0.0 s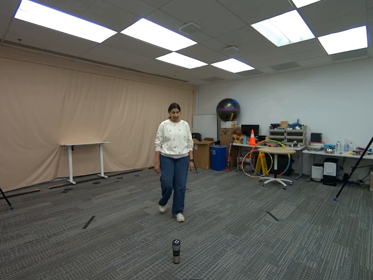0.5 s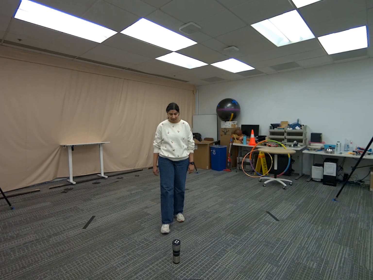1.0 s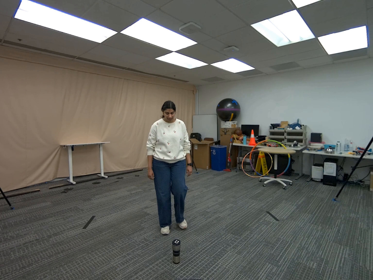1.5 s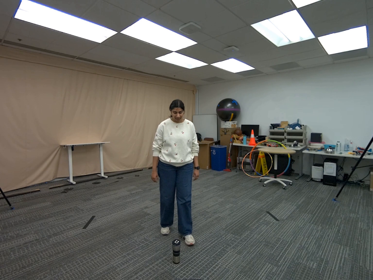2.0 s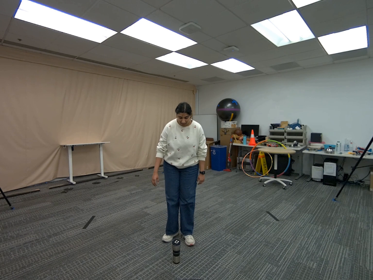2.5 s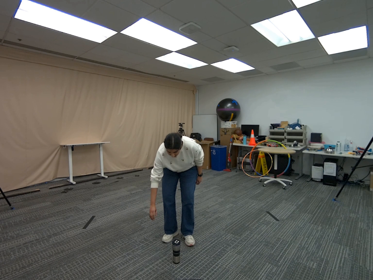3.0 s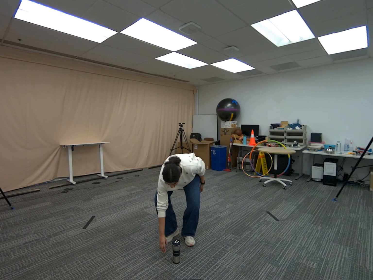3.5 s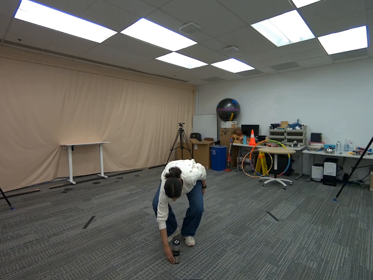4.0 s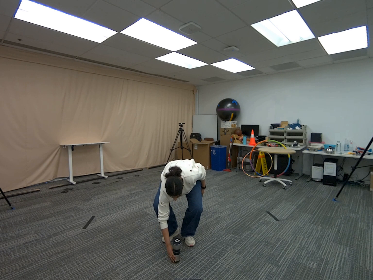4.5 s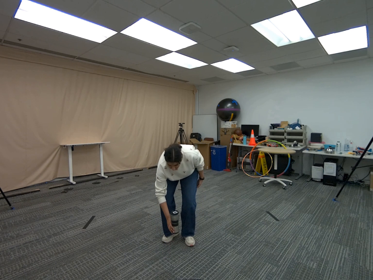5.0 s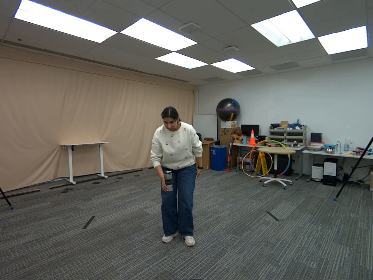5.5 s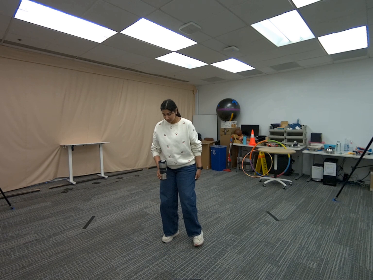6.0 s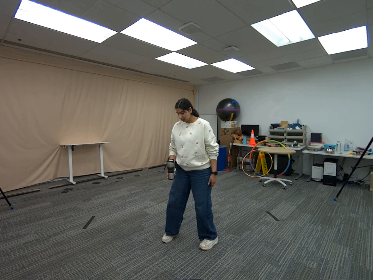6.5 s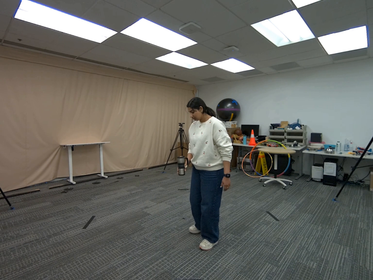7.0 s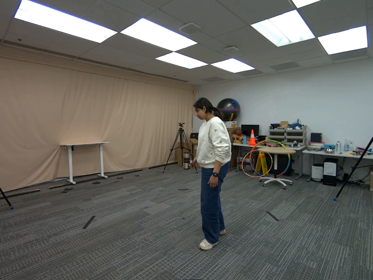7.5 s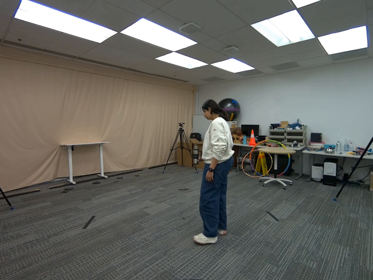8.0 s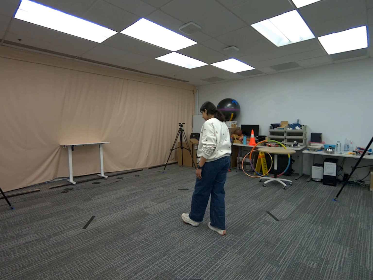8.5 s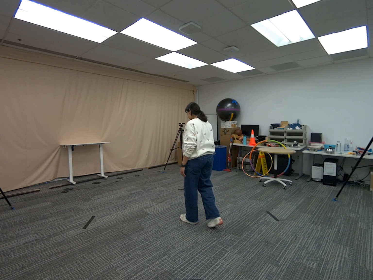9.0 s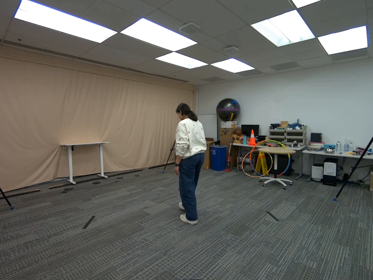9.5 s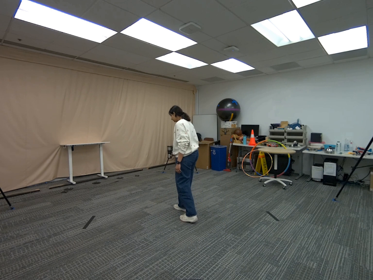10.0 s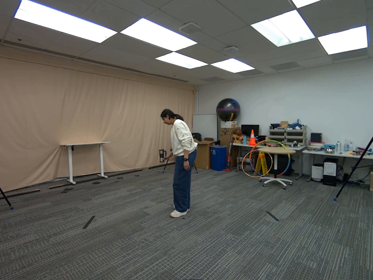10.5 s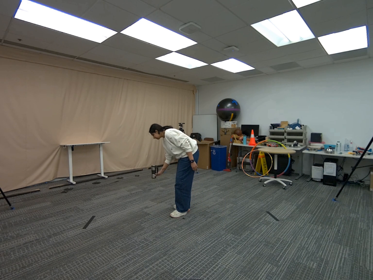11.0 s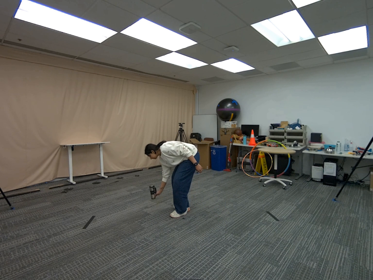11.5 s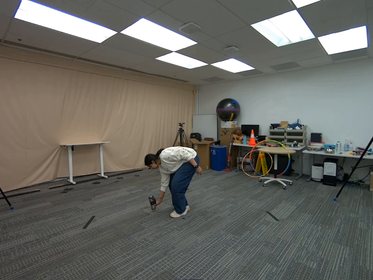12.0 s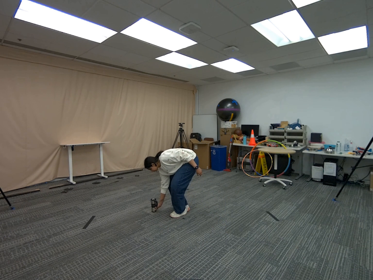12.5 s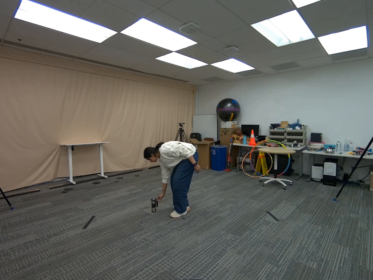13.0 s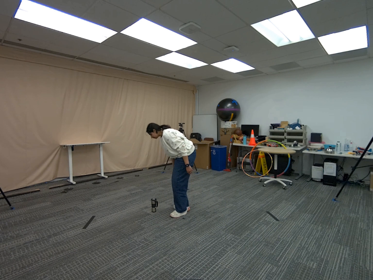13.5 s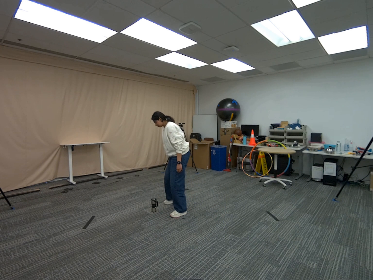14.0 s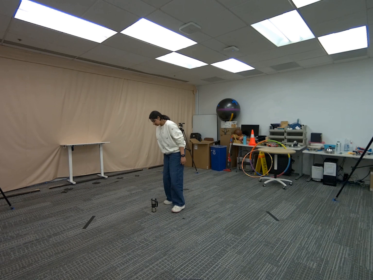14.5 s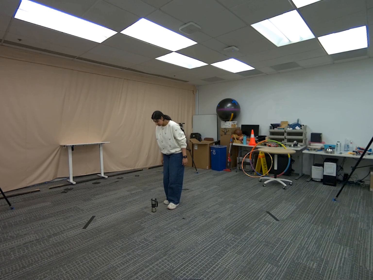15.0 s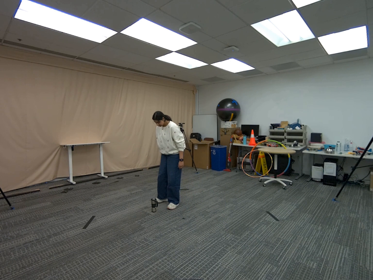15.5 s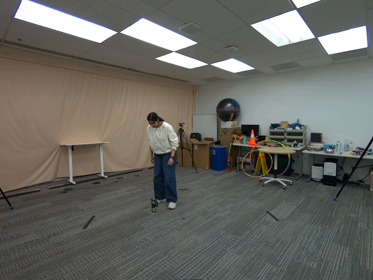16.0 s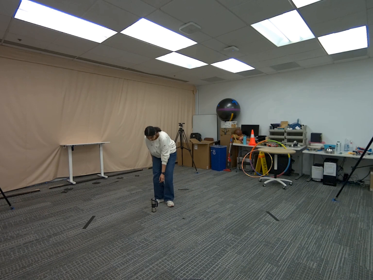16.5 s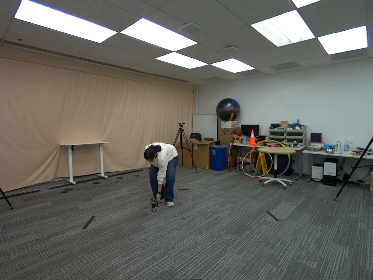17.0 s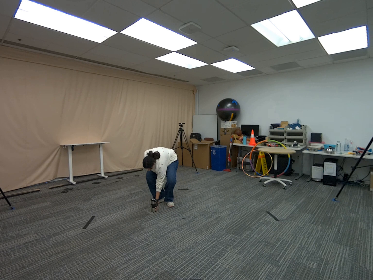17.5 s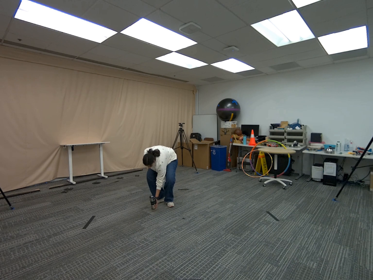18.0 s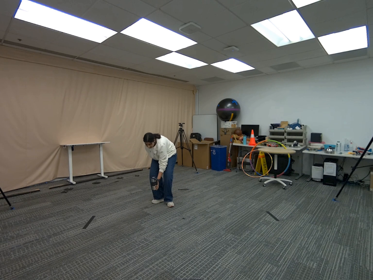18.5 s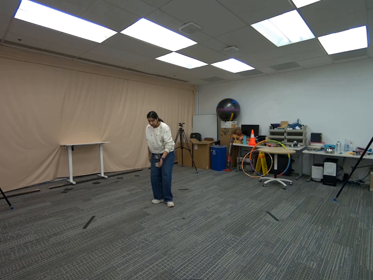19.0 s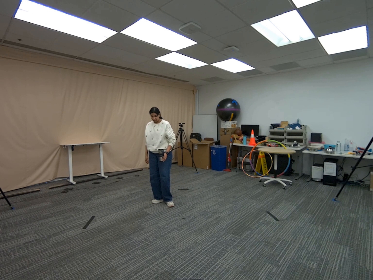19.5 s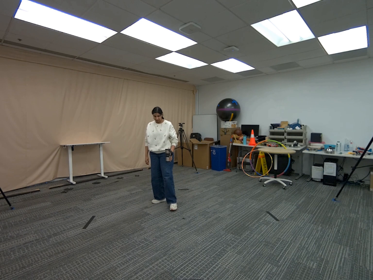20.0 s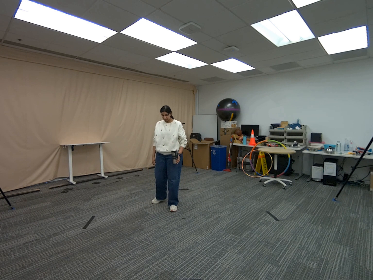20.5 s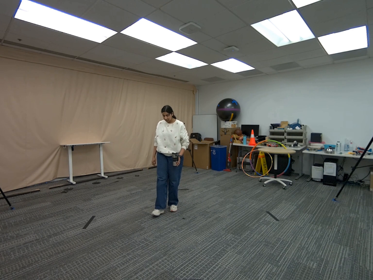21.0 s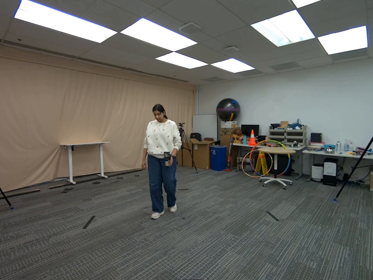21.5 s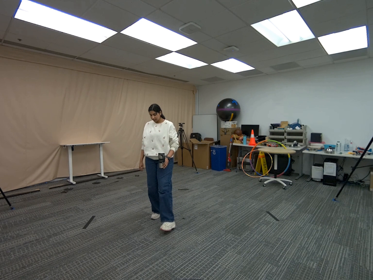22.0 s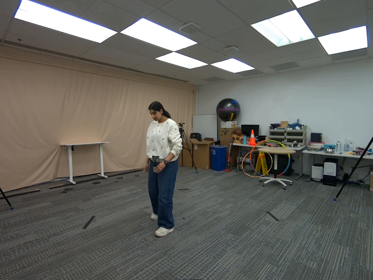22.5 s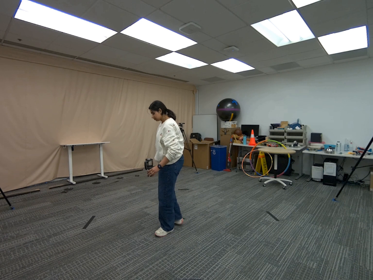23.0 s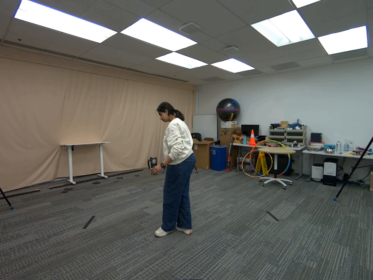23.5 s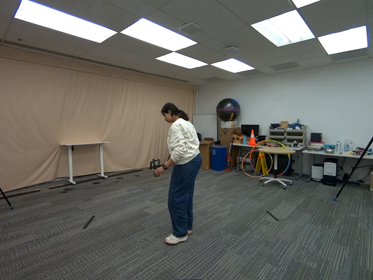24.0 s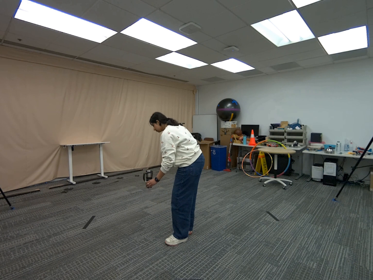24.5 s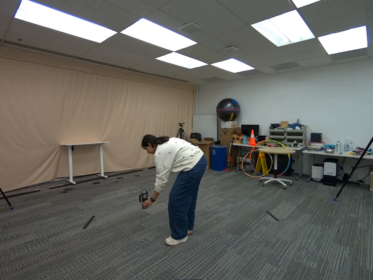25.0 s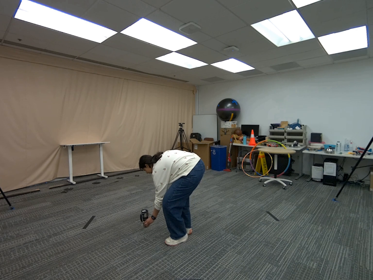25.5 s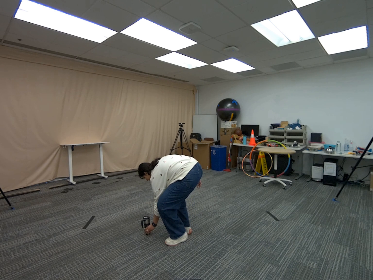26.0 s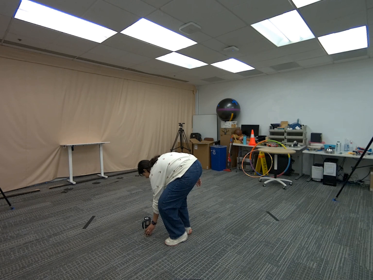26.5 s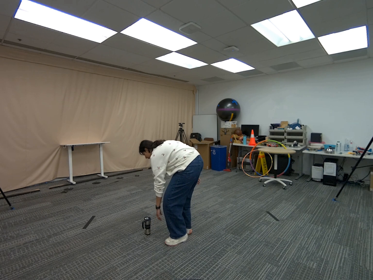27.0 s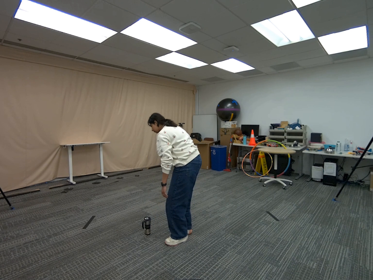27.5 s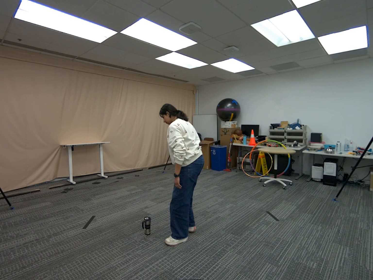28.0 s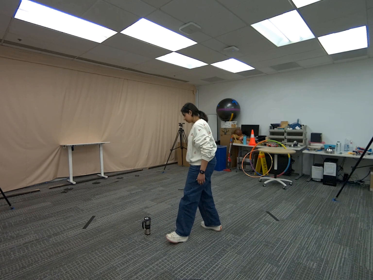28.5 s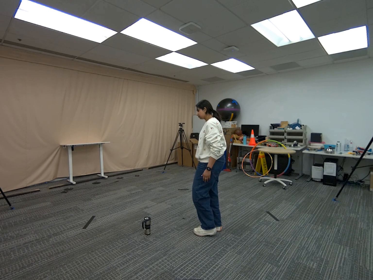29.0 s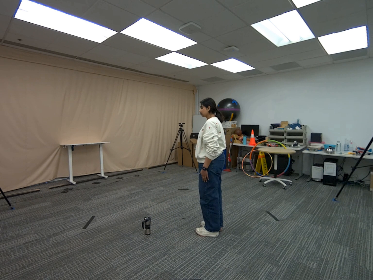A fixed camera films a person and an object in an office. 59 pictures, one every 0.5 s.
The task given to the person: Walk to the coffee mug on the ground, lift it by the base with your right hand and set it down, then repeat with your left, alternating a few times before leaving it on the ground.
